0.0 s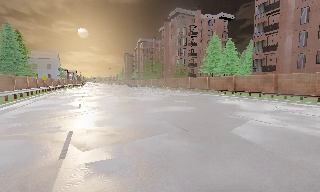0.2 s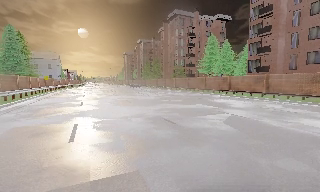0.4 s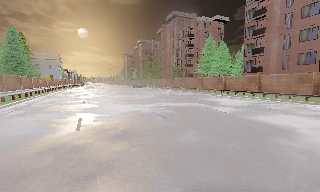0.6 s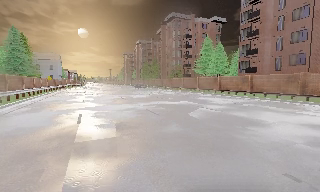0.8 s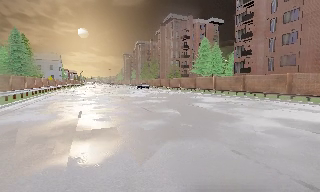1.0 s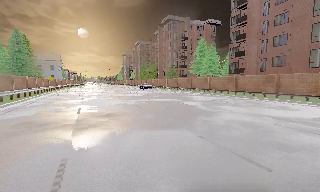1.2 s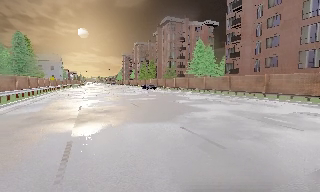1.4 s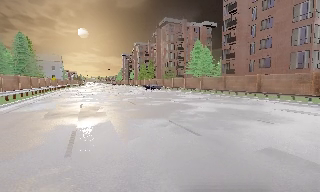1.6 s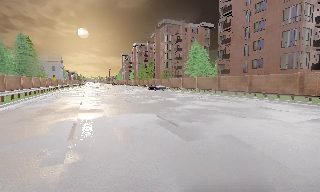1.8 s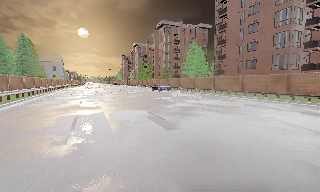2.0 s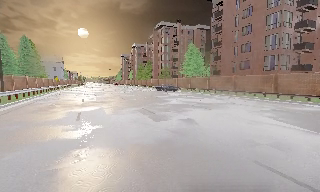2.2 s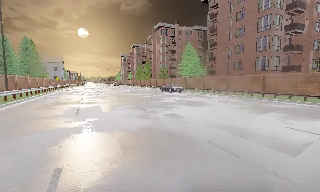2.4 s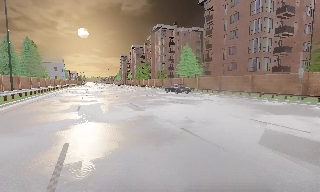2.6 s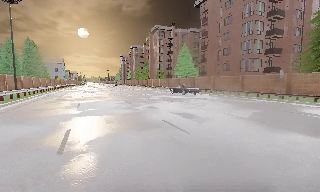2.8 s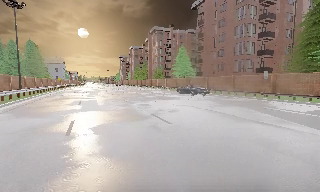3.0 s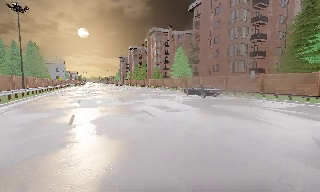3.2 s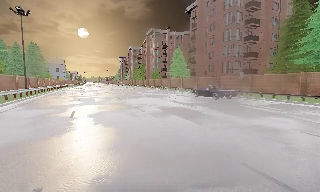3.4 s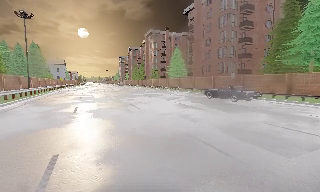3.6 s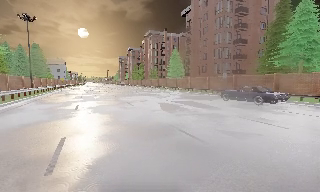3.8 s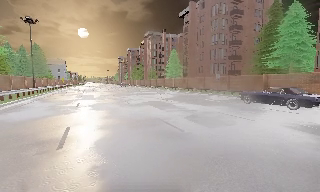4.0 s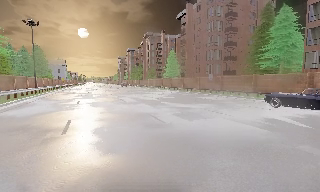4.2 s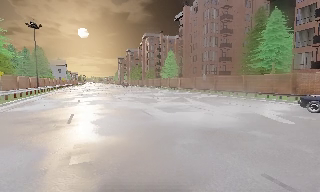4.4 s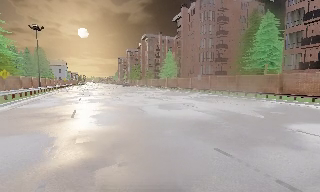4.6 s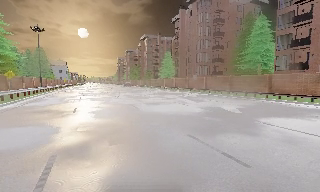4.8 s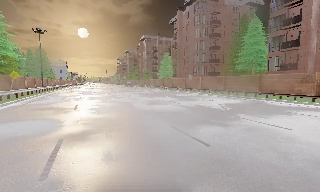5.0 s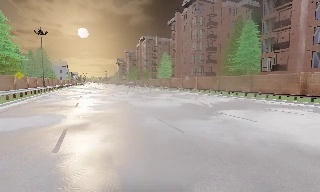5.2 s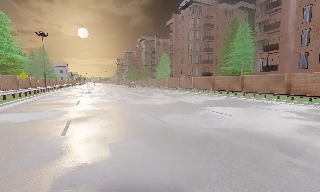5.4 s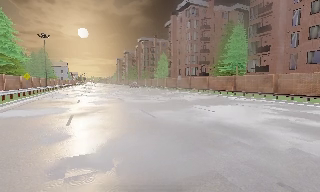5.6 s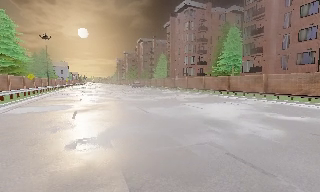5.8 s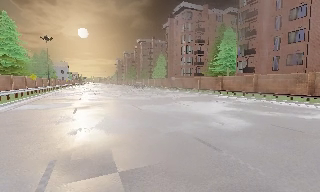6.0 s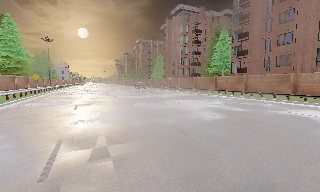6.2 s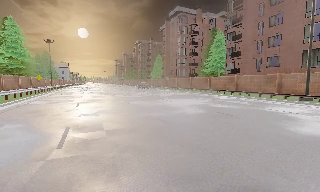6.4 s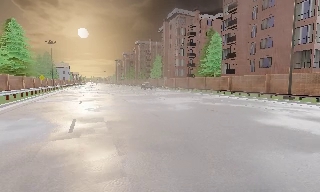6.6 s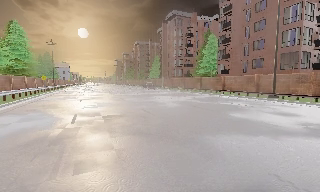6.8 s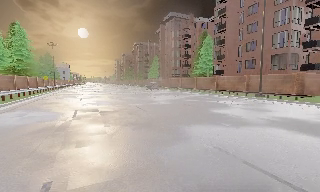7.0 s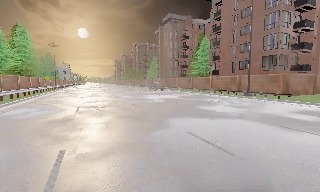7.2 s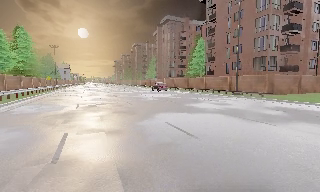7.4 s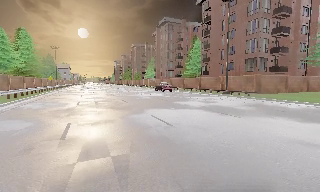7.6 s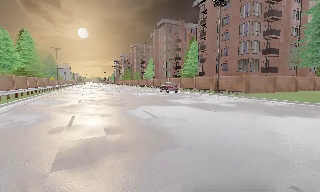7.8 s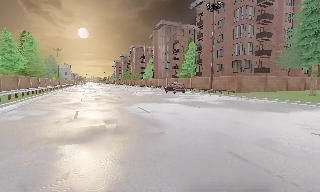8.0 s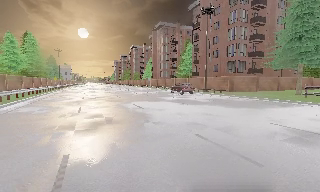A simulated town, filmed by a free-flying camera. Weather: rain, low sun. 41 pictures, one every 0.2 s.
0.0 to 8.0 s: The camera travels backward and to its right, about 50 m, so what stands in front gets smaller.
The film runs backward here.
